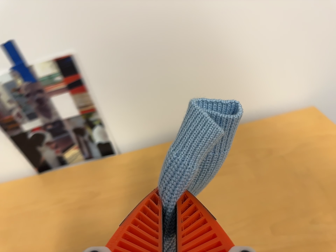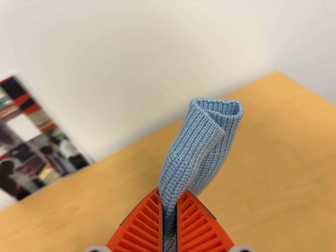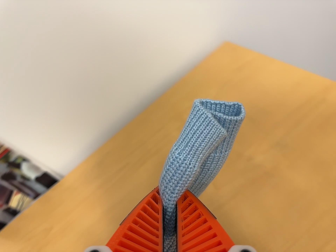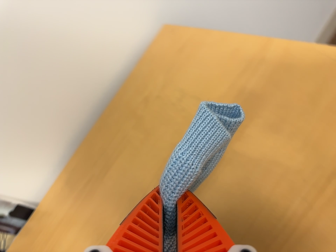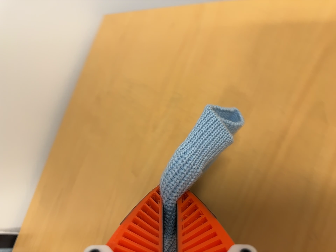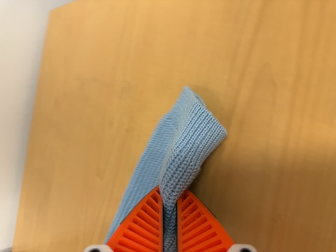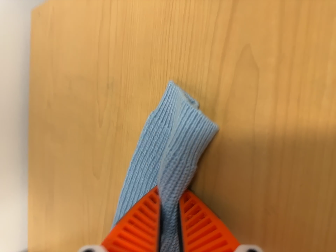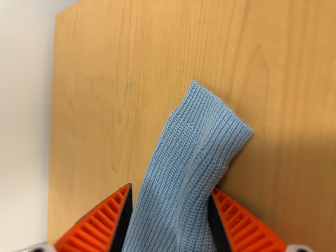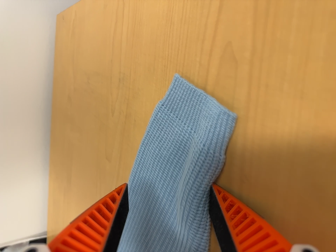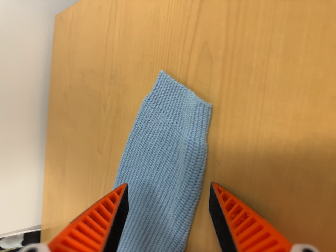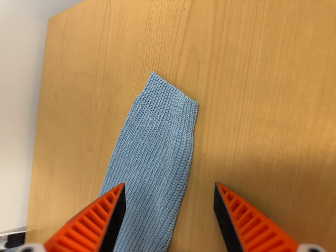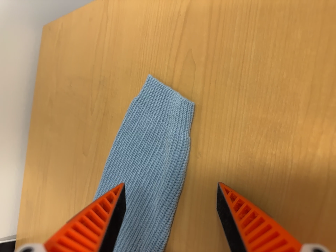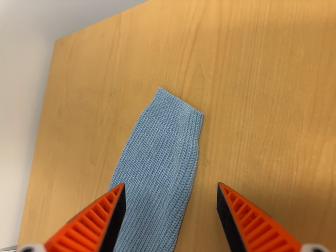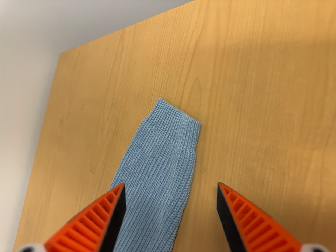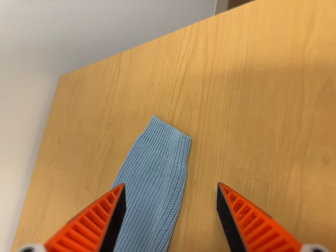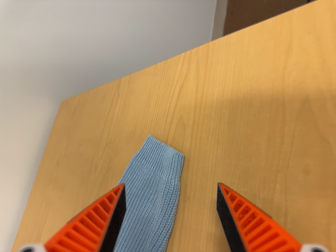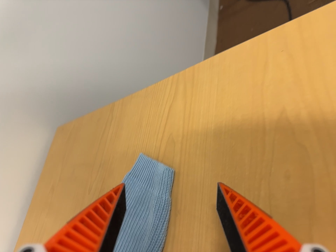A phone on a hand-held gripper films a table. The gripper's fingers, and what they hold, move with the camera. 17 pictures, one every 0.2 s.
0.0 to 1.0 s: The camera travels to its right, about 34 cm, so close, fixed things drift to the left. Its aim tips toward the bottom of its view by about 10 degrees, and the scene shifts upward. It rolls about its line of sight by about 65 degrees, and the scene rotates counterclockwise.
1.0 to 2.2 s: The camera travels backward, to its right and toward the bottom of its view, about 10 cm, so what stands in front gets smaller.
2.2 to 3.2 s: The camera travels backward and toward the bottom of its view, about 8 cm, so what stands in front gets smaller. Its aim tips toward the top of its view by about 25 degrees, and the scene shifts downward.
The film runs backward here.
